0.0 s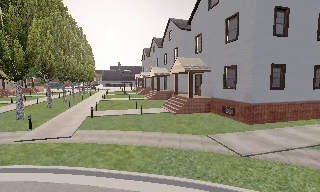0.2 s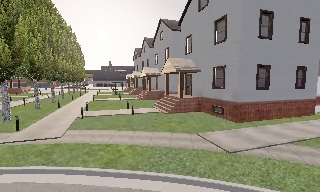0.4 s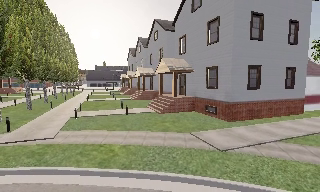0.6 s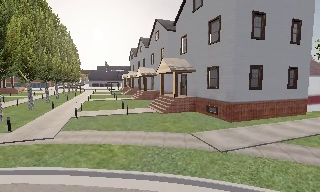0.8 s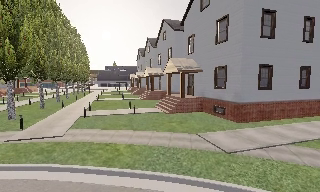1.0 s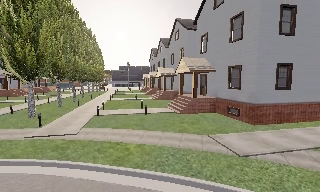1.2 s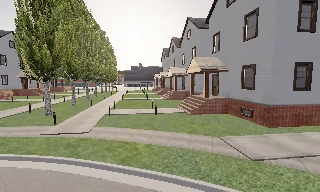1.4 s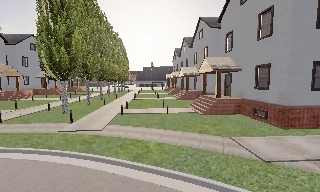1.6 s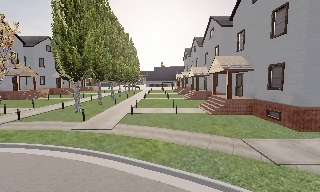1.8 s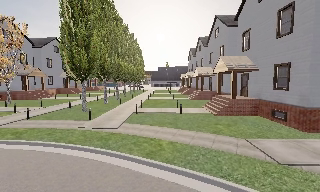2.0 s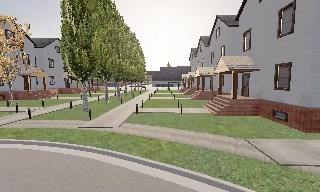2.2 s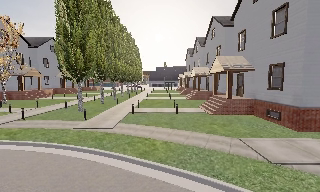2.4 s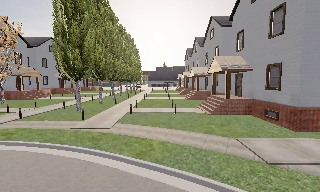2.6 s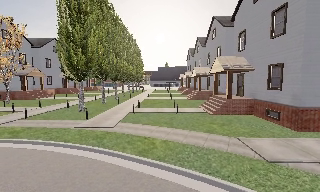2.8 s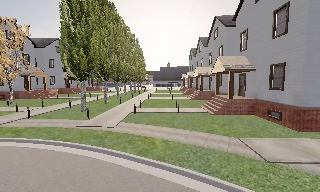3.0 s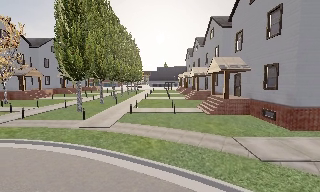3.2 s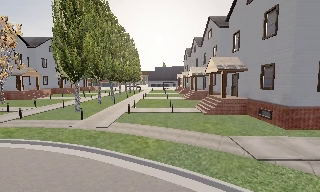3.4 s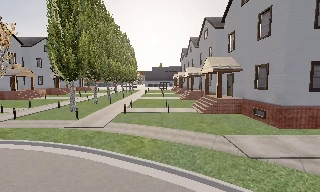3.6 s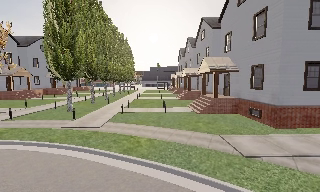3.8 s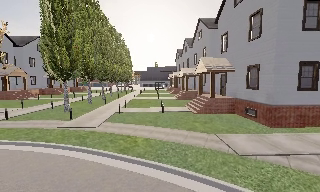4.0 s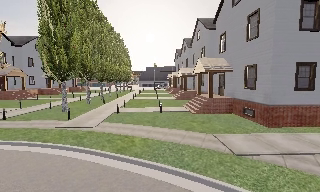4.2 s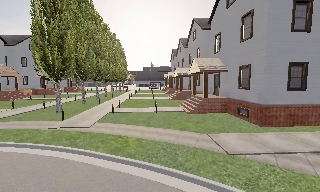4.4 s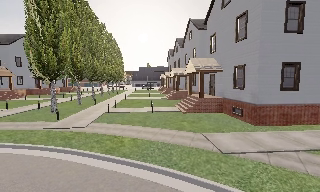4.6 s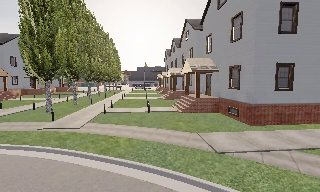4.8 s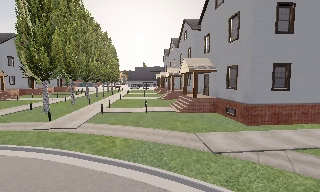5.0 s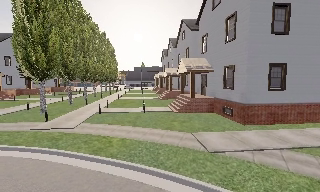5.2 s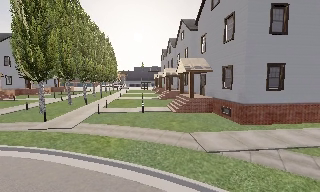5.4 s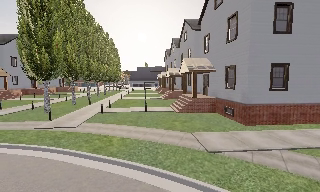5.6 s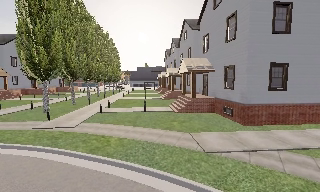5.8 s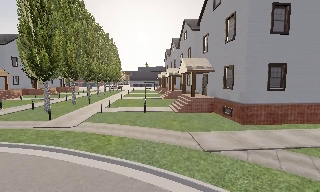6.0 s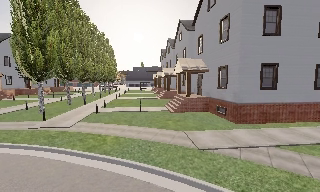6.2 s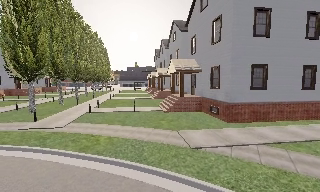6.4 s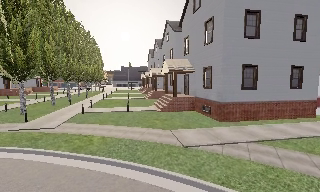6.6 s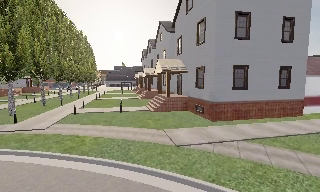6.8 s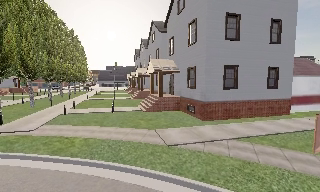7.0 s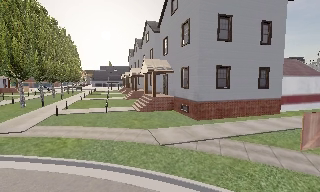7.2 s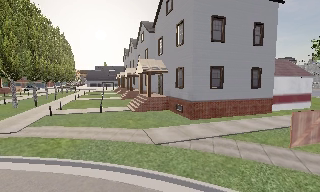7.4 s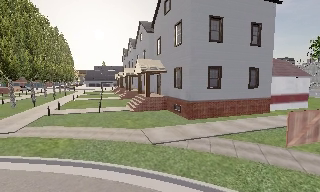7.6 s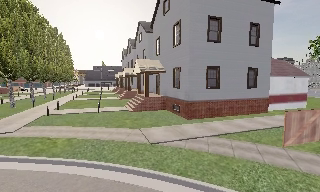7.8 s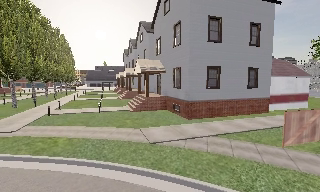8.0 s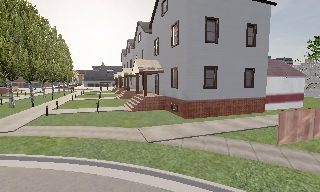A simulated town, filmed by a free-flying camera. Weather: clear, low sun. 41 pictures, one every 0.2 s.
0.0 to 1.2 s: The camera travels to its right, about 0.5 m.
1.2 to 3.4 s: The camera travels to its right and backward, about 1 m.
3.4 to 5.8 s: The camera travels to its right, about 1 m, so close, fixed things drift to the left.
5.8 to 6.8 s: The scene slides to the left, as the camera pans about 10 degrees to its right.
6.8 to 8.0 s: The camera shifts only a little, or ends up much as it began.
The film runs backward here.
